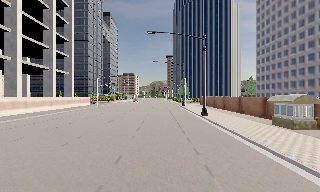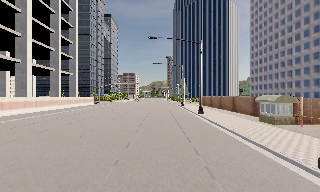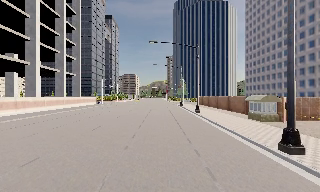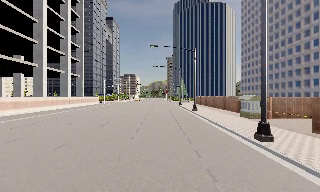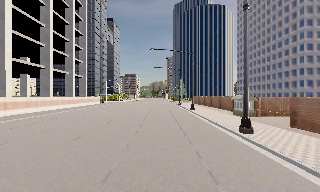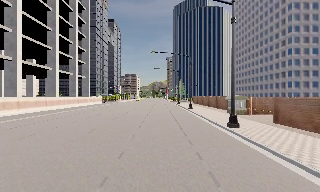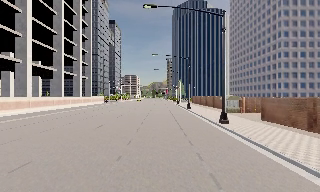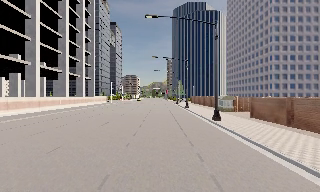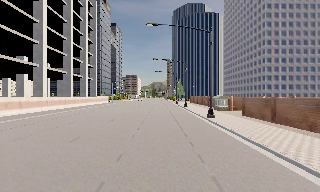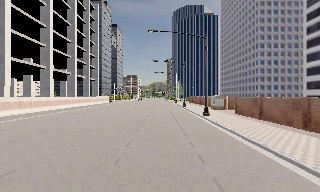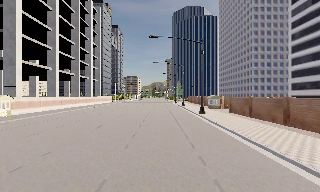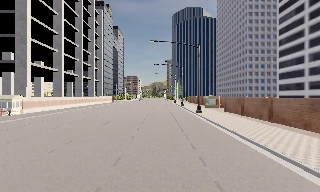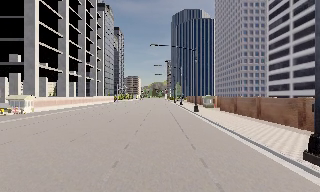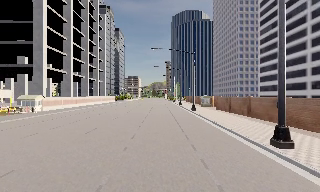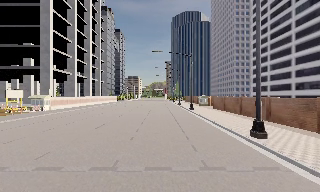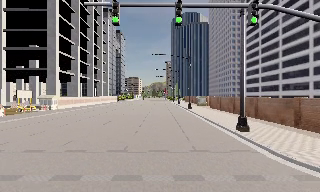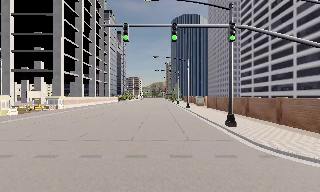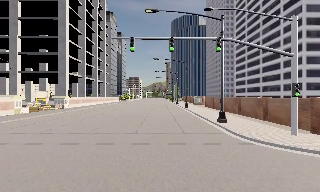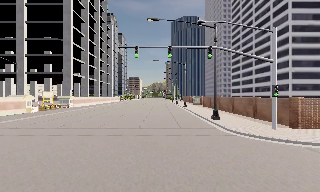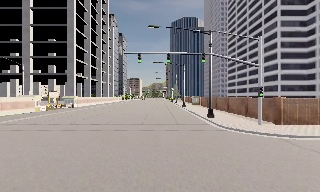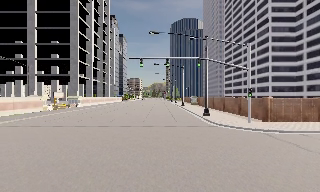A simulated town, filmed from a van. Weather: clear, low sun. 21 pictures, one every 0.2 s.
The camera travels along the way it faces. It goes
backward.
0.0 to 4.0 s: The camera travels backward, about 35 m, so what stands in front gets smaller.
The film runs backward here.
